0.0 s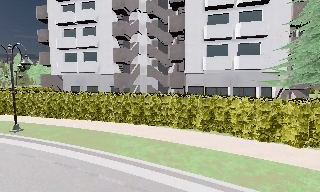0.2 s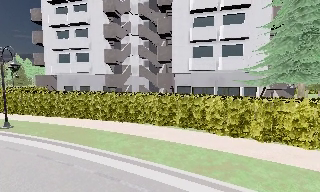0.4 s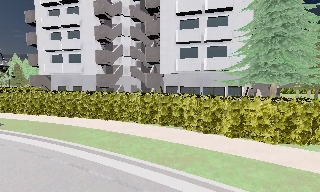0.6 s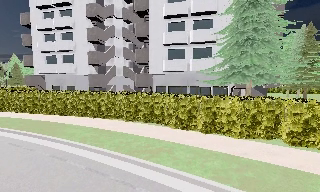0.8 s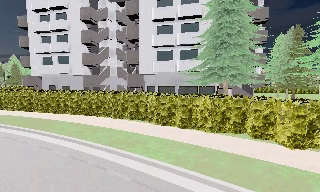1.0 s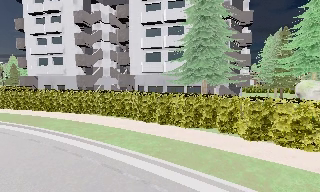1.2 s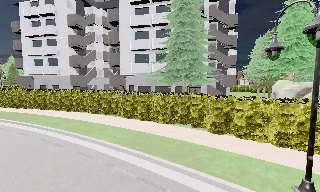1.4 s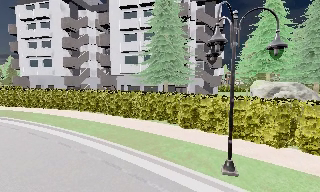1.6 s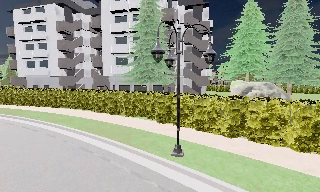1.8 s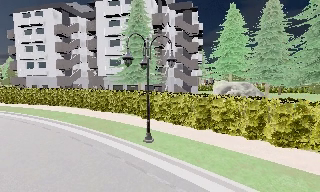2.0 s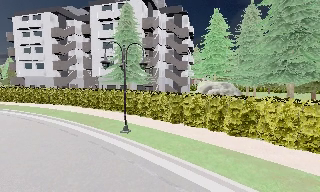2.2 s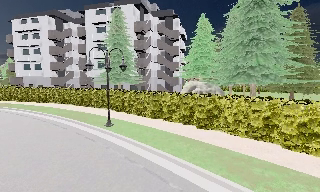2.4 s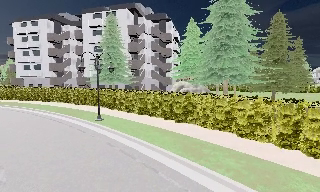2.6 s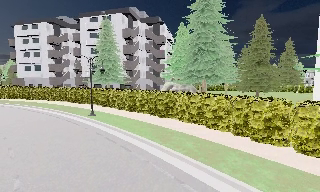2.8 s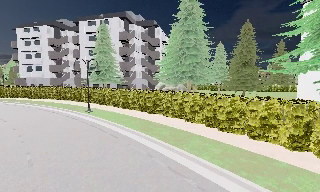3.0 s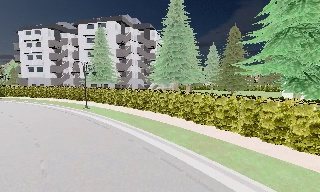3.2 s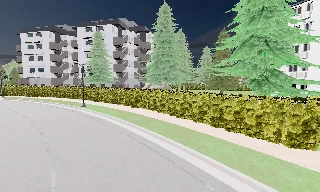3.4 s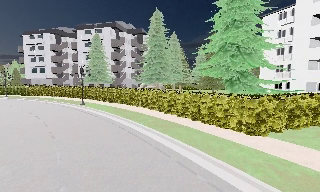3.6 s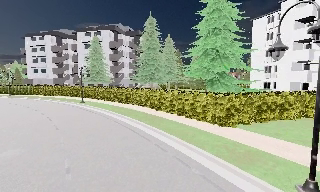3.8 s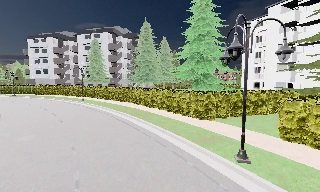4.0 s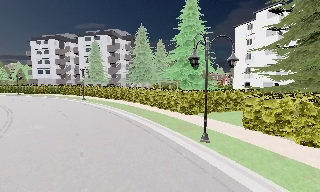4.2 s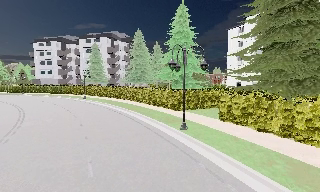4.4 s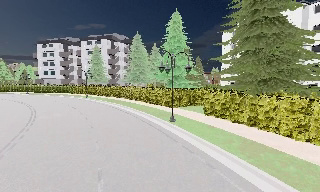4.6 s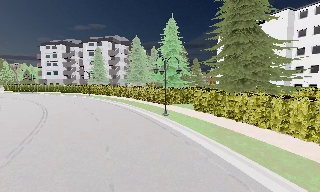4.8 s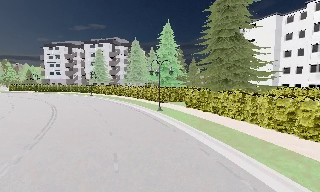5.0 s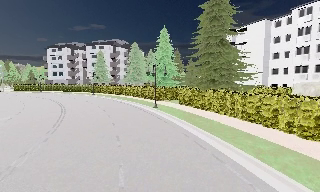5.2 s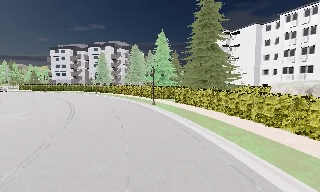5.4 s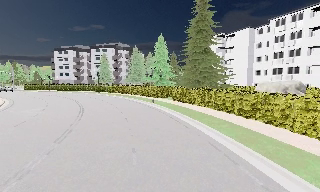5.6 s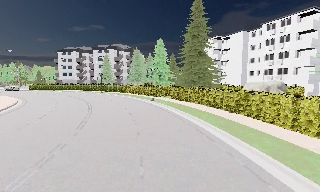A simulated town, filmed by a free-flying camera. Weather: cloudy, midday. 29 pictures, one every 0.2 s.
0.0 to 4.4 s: The camera travels backward and to its right, about 35 m, so what stands in front gets smaller.
4.4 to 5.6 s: The camera travels backward, about 13 m, so what stands in front gets smaller.
The film runs backward here.
